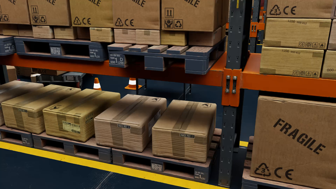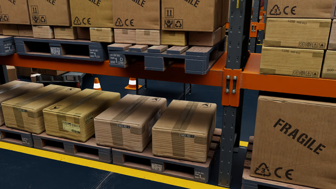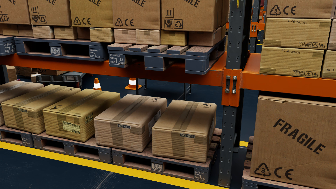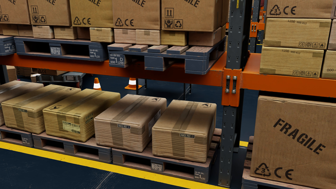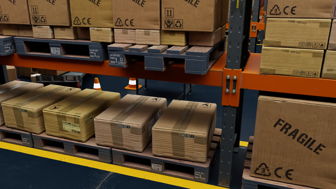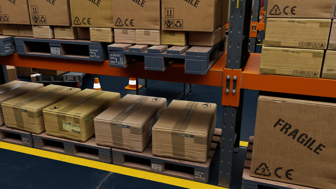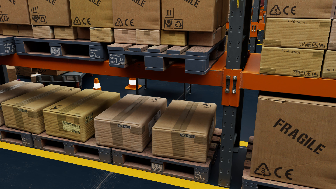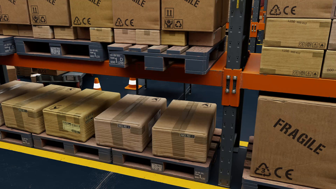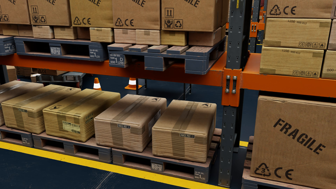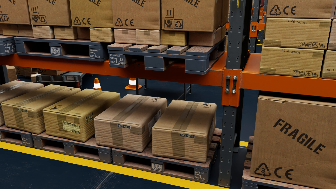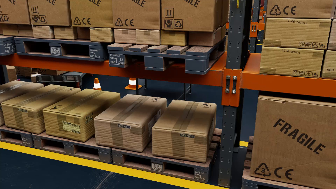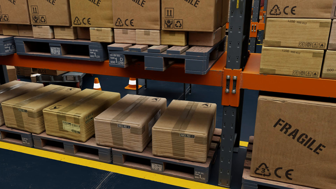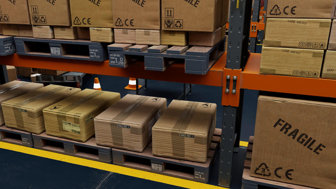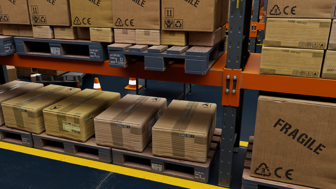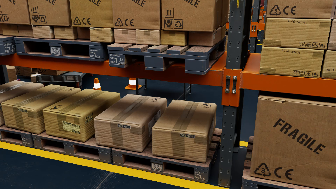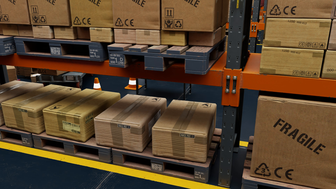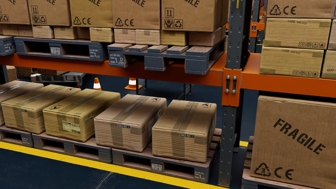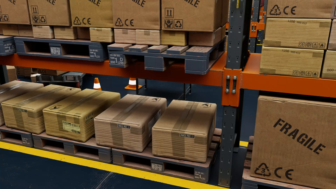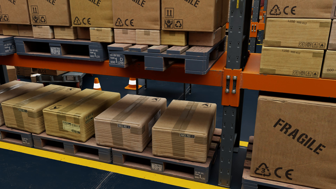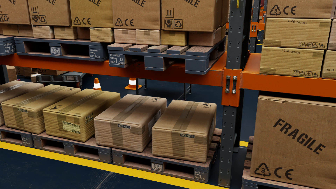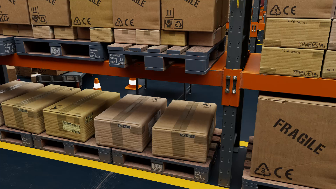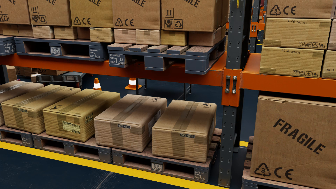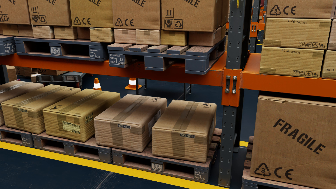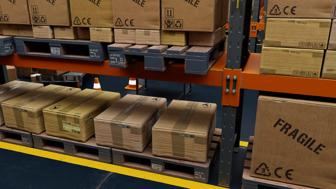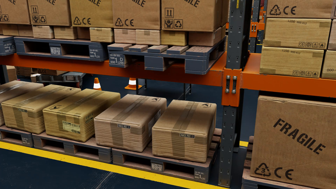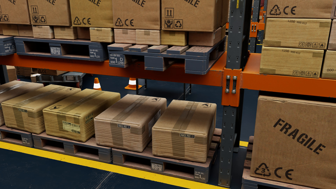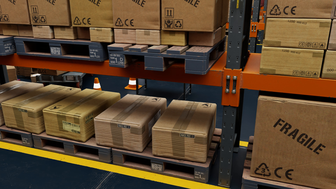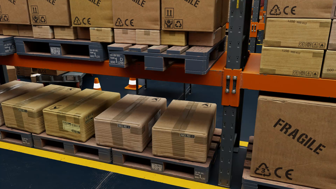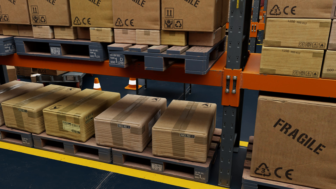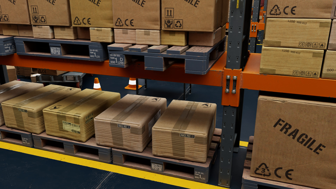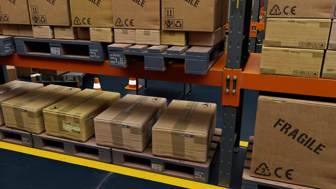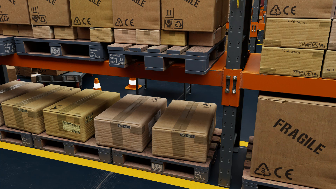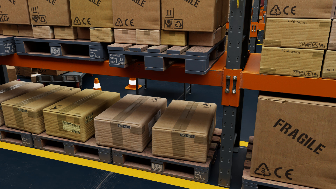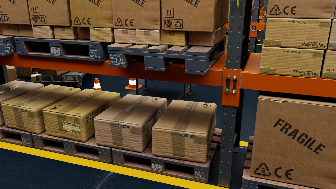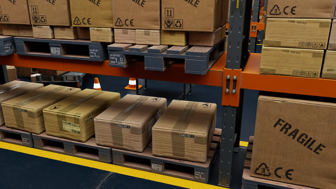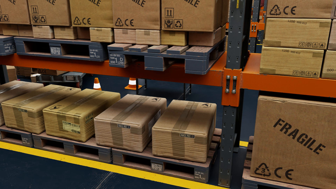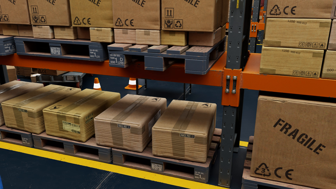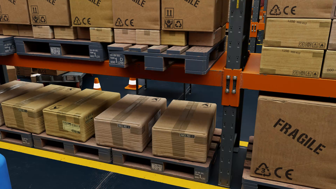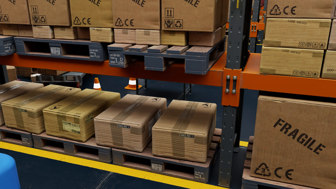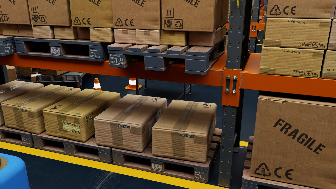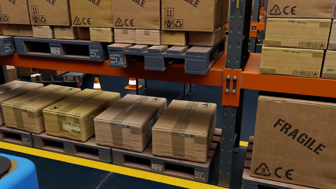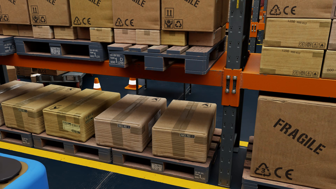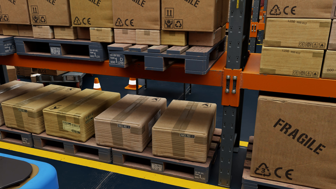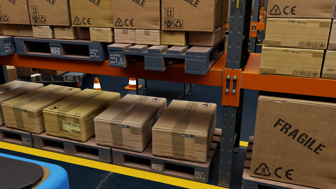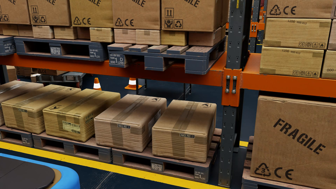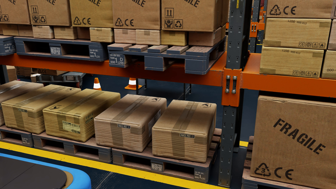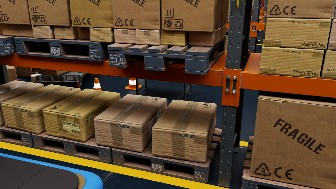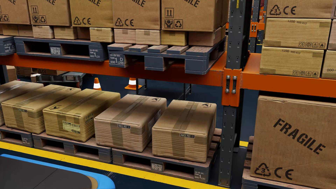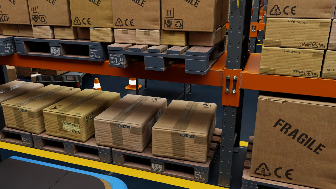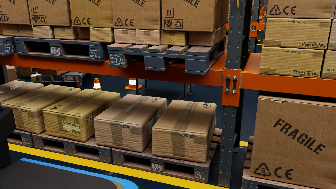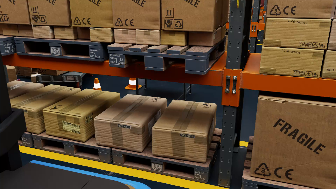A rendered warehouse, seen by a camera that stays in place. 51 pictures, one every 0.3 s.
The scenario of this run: A forklift runs into an object in its way.
